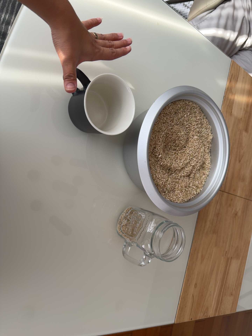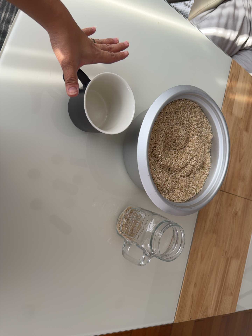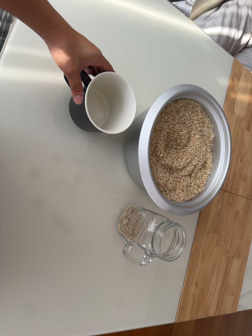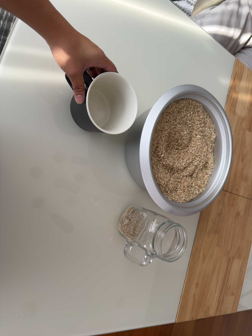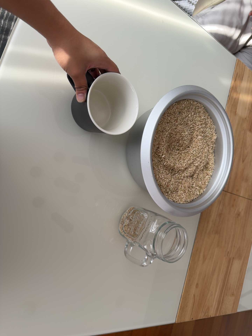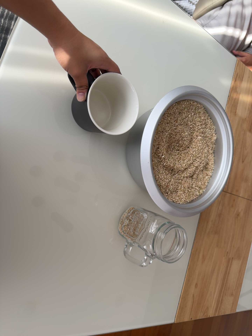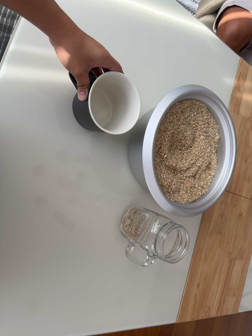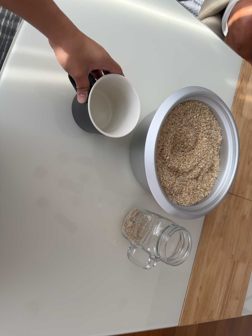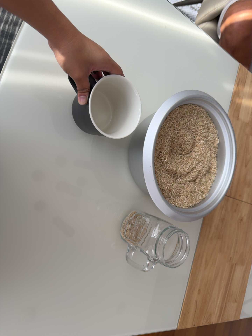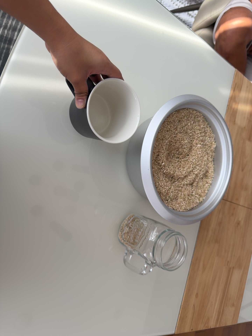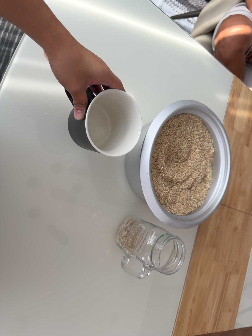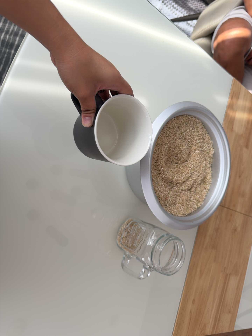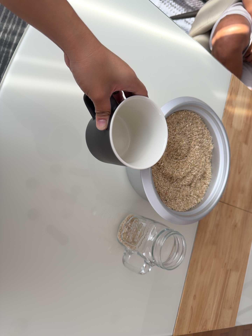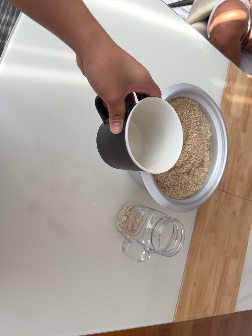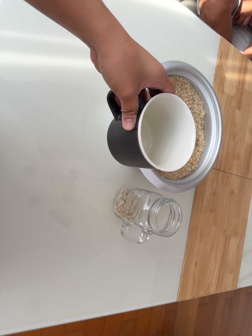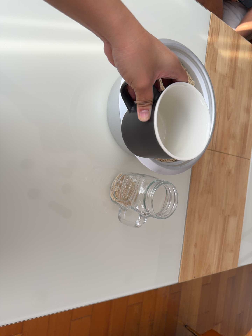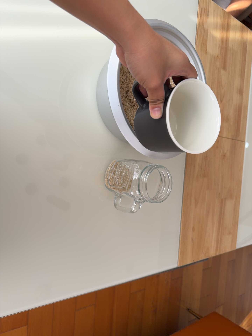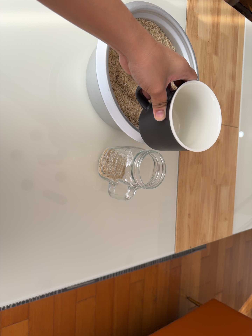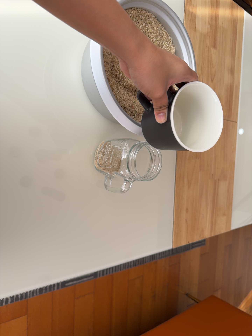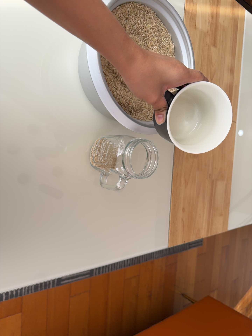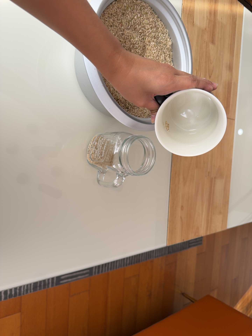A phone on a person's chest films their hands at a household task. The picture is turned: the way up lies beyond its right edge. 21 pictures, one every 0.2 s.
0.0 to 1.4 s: The camera keeps its place and its aim.
1.4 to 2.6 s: The camera shifts only a little, or ends up much as it began.
2.6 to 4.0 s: The camera travels toward the bottom of its view and to its right, about 9 cm, so close, fixed things drift upward. Its aim tips toward the bottom of its view by about 10 degrees, and the scene shifts upward. It rolls about its line of sight by about 10 degrees, and the scene rotates counterclockwise.
The film runs backward here.
